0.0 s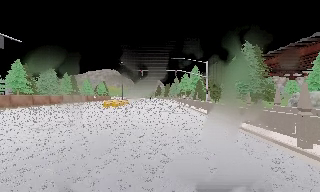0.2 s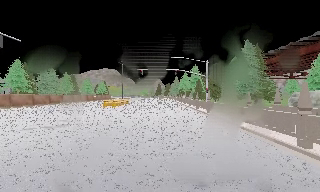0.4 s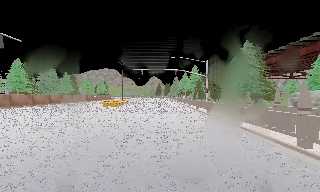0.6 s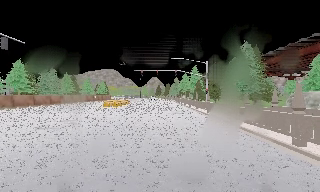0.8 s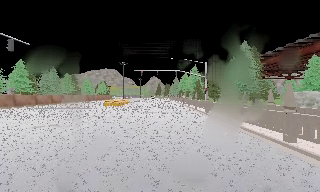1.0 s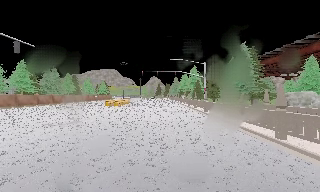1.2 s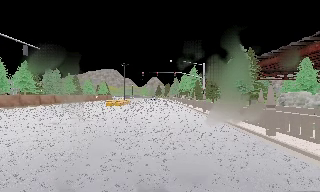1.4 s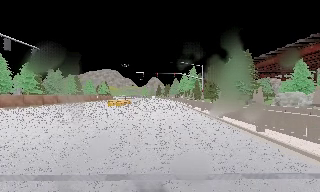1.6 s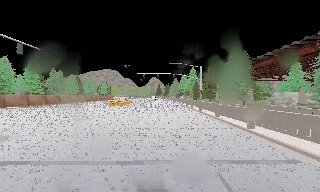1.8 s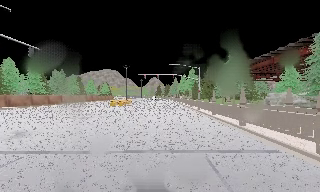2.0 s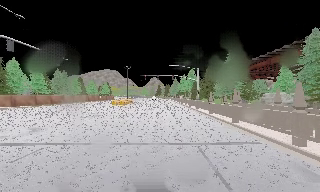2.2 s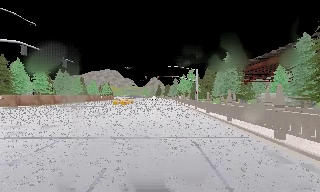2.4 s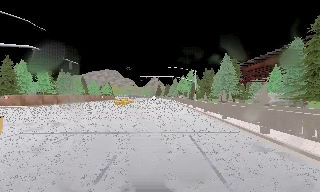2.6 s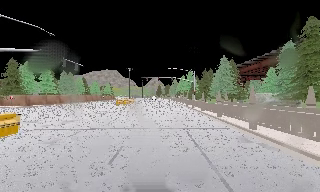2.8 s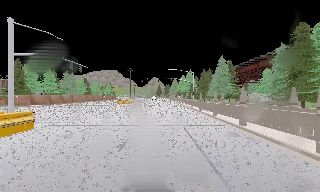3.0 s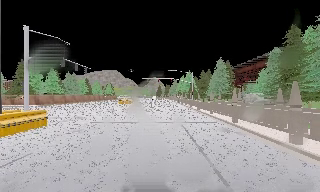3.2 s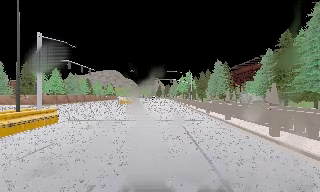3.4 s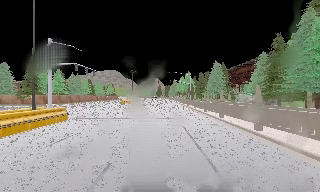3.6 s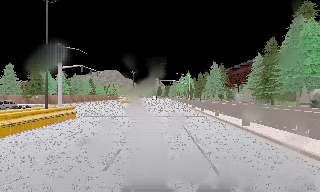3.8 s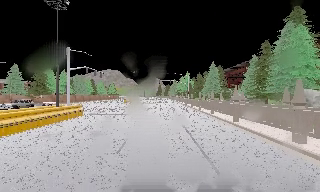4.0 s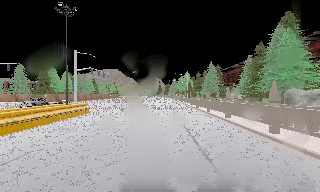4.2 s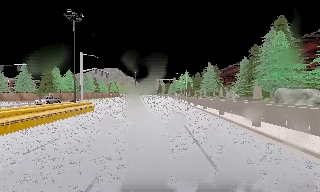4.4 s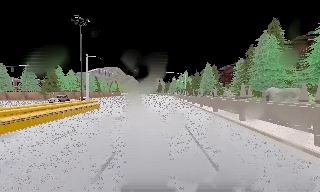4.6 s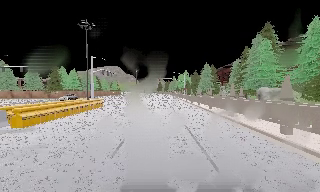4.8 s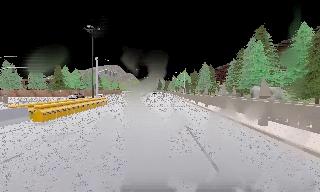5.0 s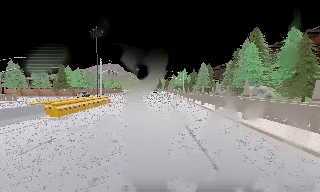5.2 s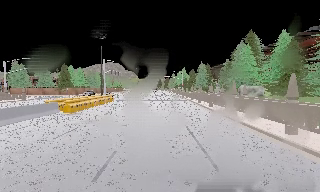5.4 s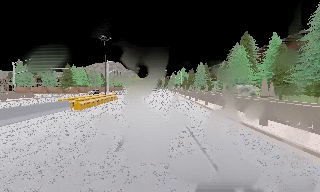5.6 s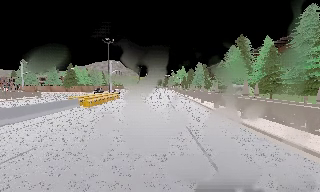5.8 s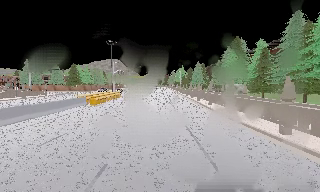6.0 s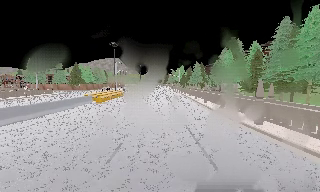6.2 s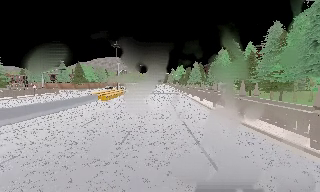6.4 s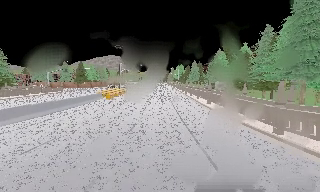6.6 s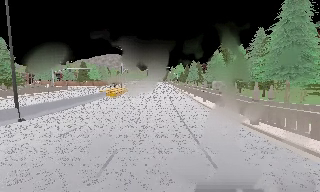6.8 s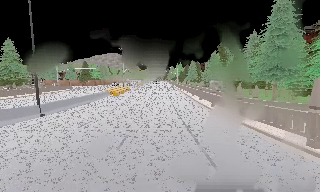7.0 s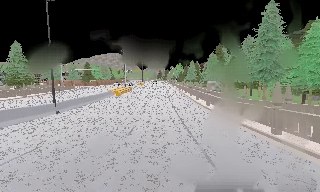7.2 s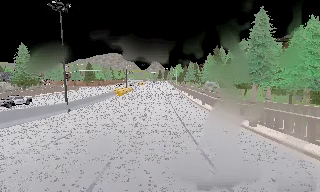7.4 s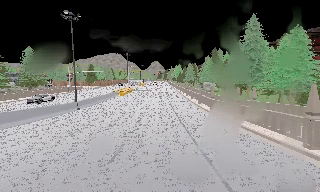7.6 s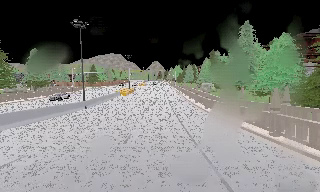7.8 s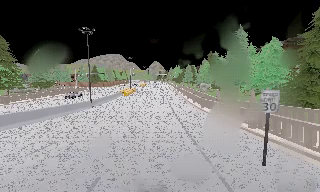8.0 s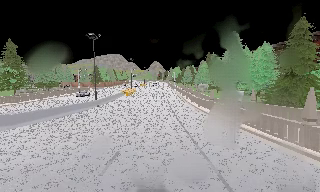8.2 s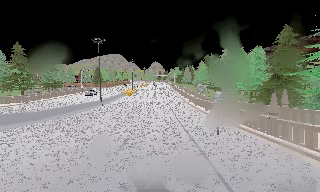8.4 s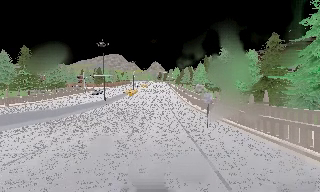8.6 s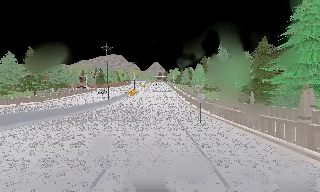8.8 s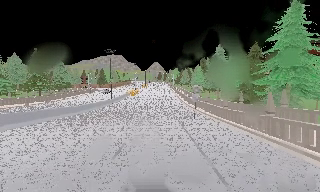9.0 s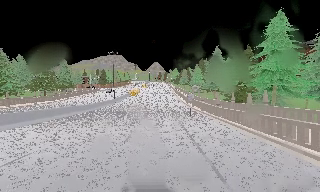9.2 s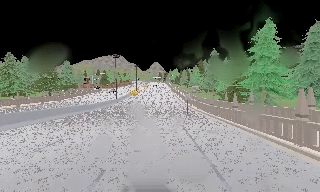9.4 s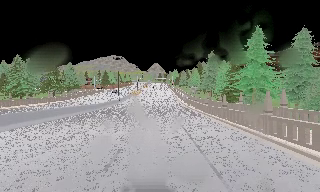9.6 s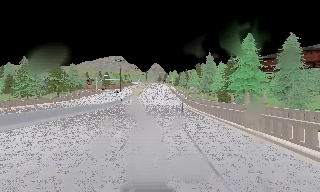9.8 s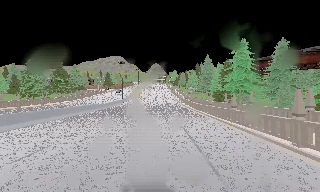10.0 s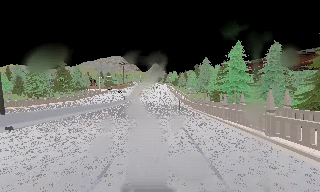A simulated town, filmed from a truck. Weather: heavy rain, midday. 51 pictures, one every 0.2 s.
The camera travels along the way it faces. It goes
backward.
0.0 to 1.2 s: The camera travels backward, about 2 m, so what stands in front gets smaller. It gains speed.
1.2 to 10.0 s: The camera travels backward, about 80 m, so what stands in front gets smaller. It gains speed.
The film runs backward here.
